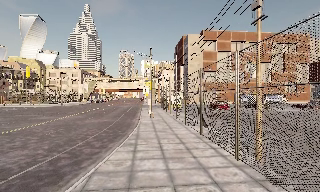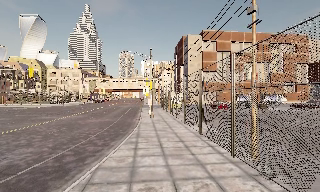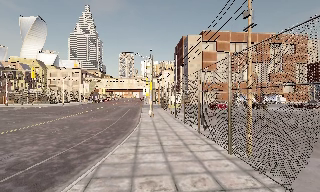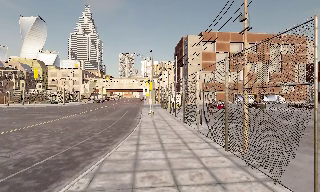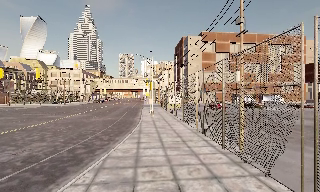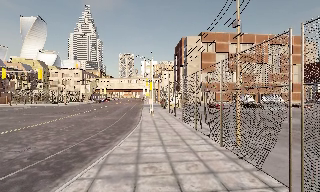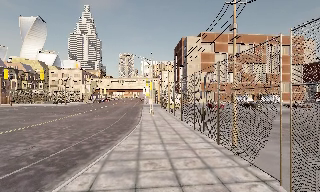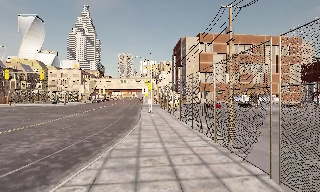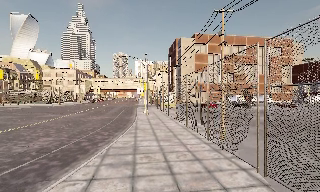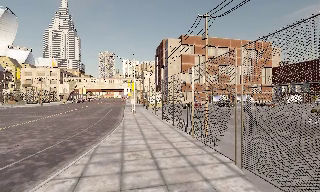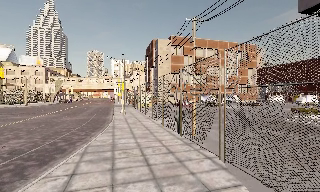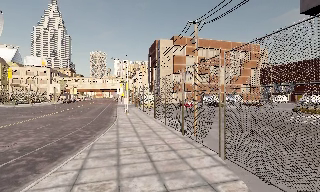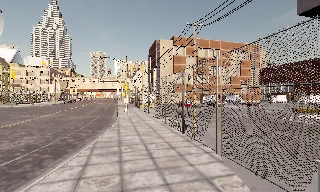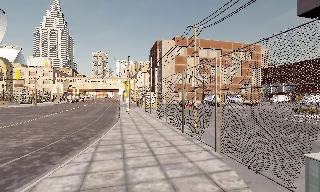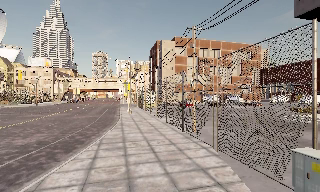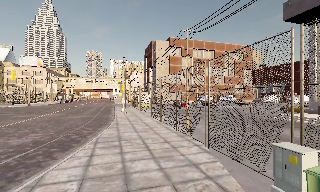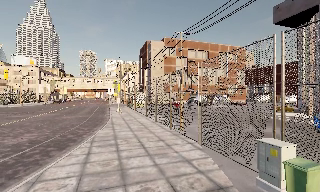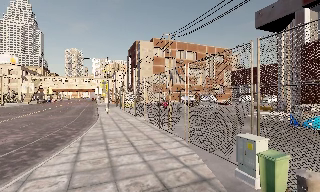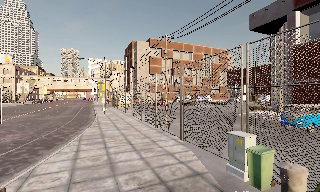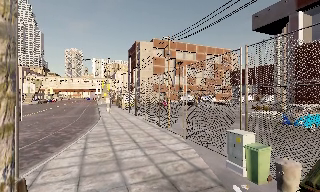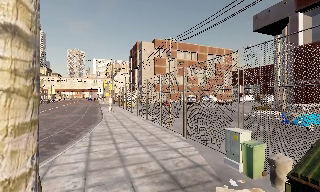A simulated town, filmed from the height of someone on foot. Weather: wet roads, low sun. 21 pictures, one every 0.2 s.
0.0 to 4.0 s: The scene slides to the left, as the camera pans about 15 degrees to its right. It travels backward, about 7 m, so what stands in front gets smaller.
The film runs backward here.
